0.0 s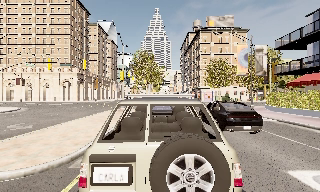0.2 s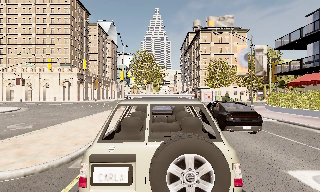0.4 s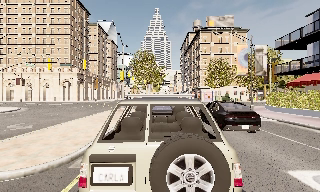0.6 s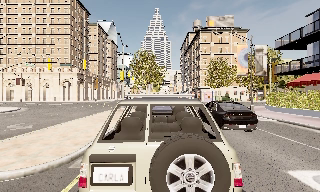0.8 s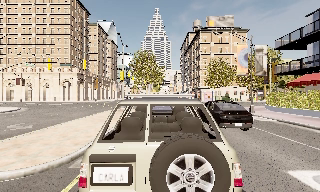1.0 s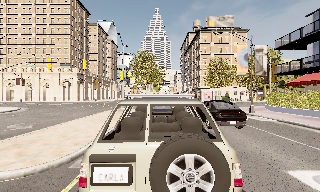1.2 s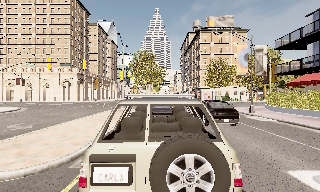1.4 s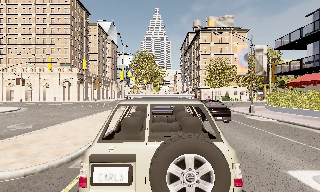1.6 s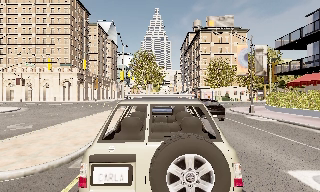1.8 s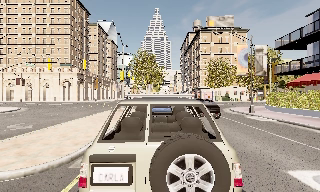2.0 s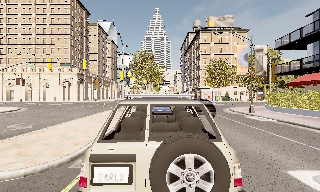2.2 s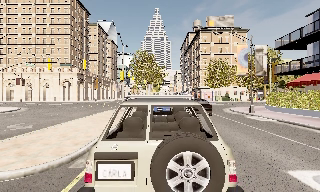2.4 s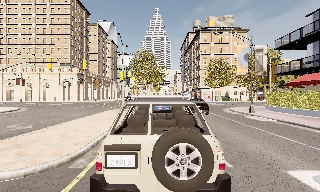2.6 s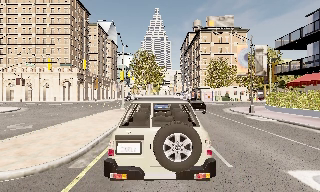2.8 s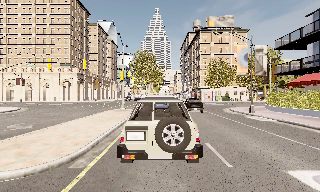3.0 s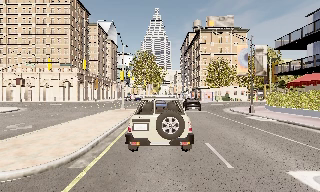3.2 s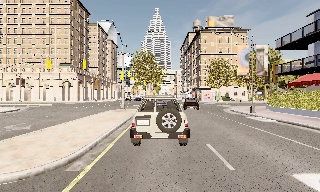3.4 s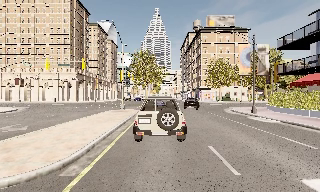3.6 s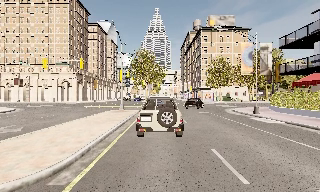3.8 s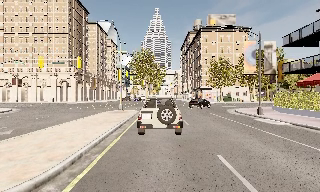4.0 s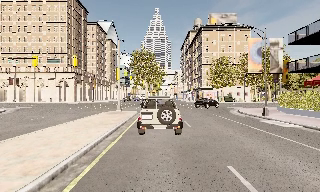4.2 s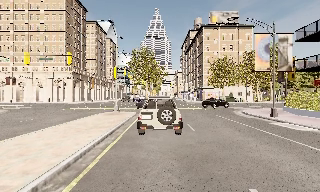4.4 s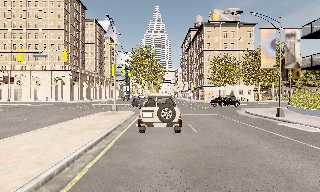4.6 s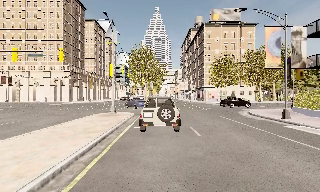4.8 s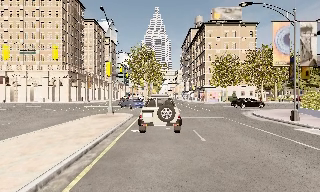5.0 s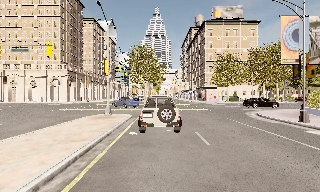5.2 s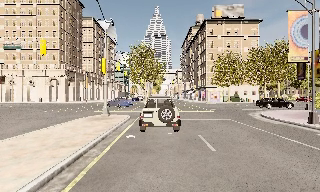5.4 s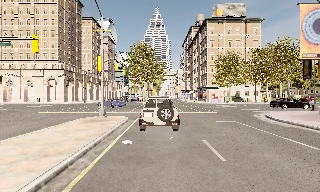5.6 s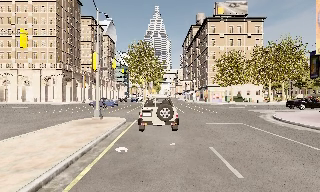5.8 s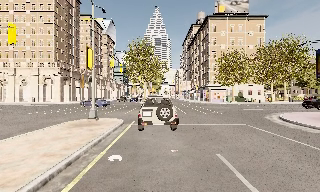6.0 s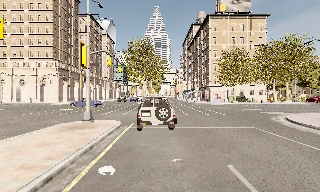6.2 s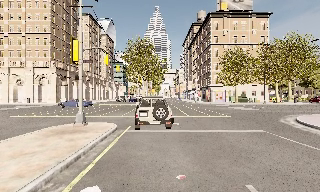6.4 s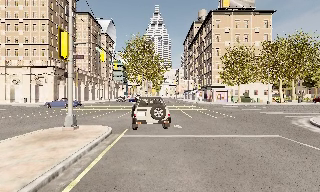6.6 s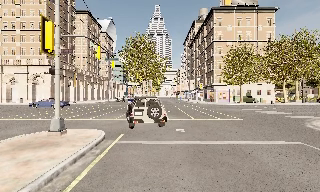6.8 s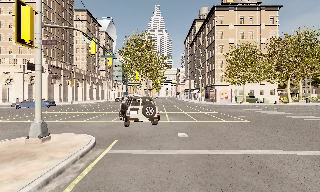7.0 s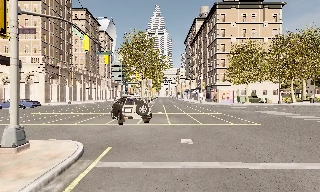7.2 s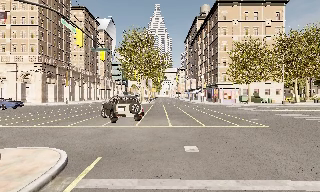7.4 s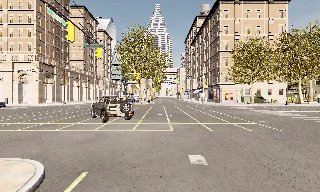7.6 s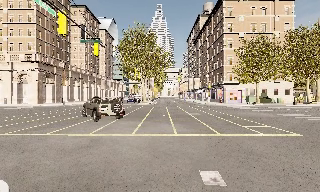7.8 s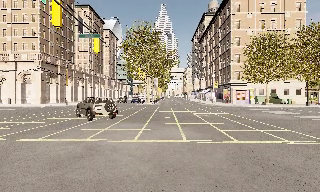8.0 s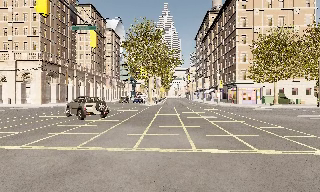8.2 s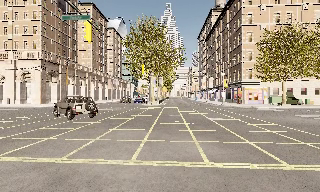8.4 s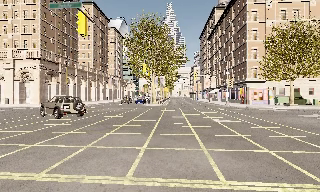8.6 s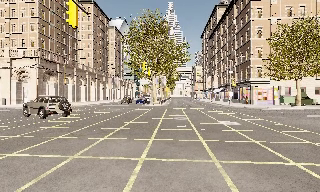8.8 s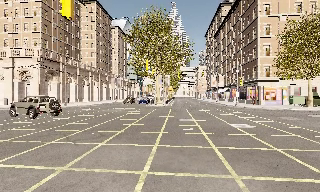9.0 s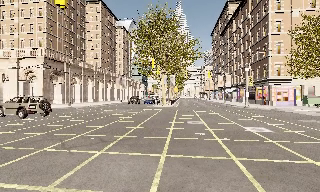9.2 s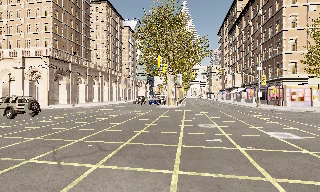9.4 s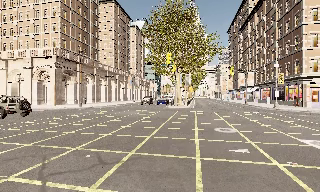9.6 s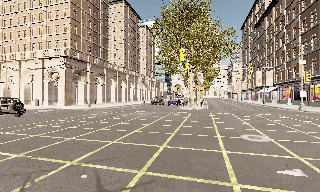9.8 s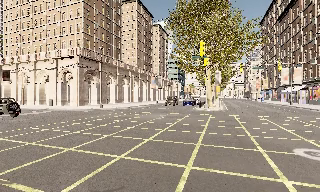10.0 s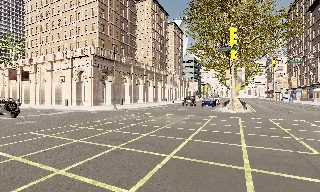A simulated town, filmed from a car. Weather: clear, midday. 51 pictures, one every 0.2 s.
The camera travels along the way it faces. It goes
forward.
0.0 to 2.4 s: The camera keeps its place and its aim.
2.4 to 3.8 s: The camera travels forward, about 1.5 m, so what stands in front looms larger. It gains speed.
3.8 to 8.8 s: The camera travels forward, about 20 m, so what stands in front looms larger.
8.8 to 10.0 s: The camera swings to its left by about 20 degrees, and the scene slides to the right. It travels forward, about 8 m, so what stands in front looms larger. It gains speed.
The film runs forward here.
